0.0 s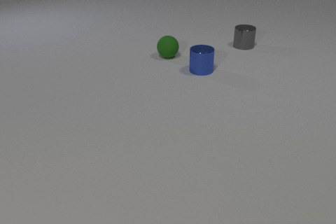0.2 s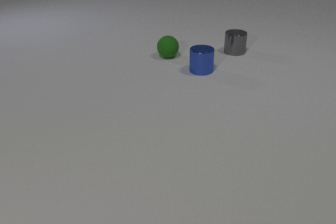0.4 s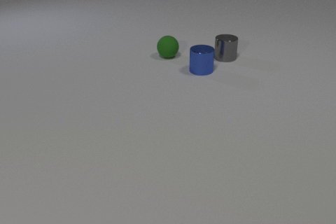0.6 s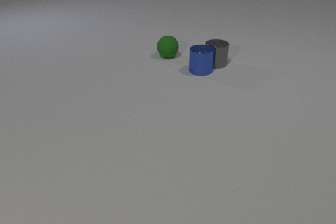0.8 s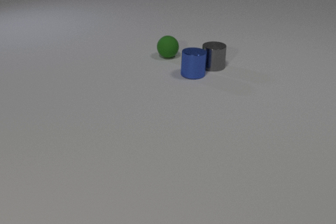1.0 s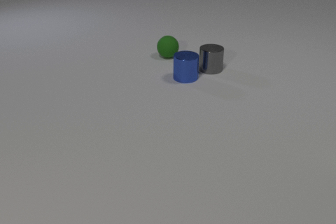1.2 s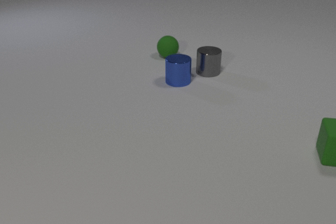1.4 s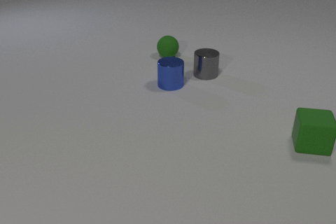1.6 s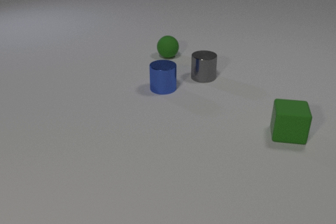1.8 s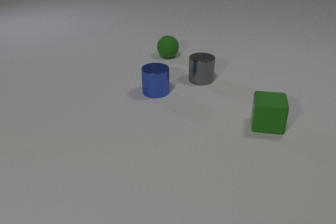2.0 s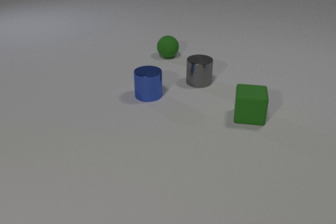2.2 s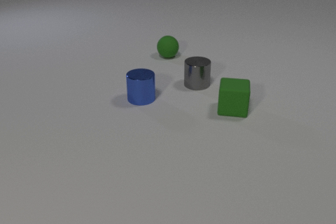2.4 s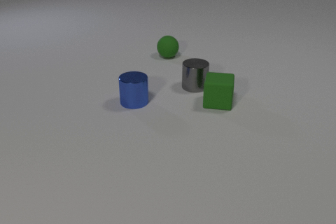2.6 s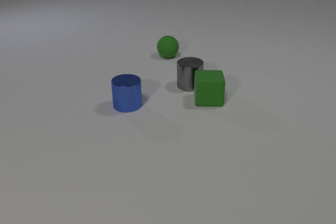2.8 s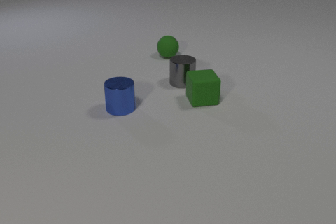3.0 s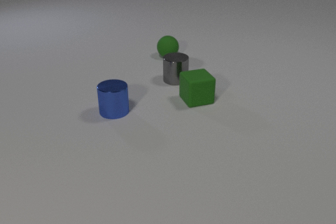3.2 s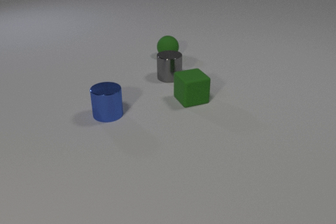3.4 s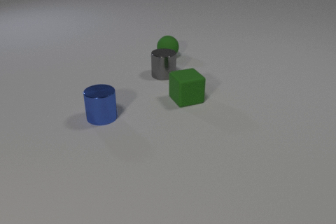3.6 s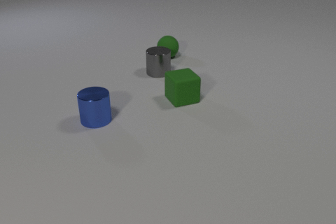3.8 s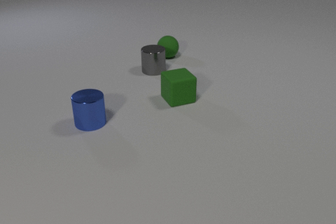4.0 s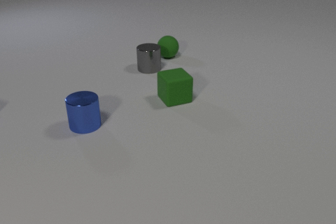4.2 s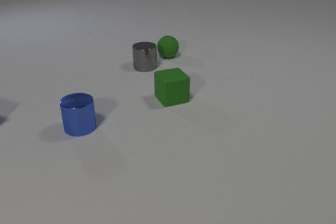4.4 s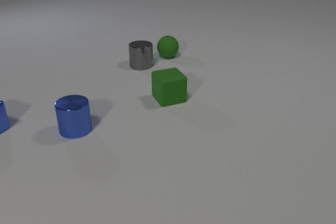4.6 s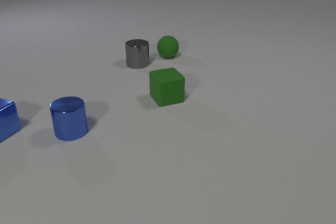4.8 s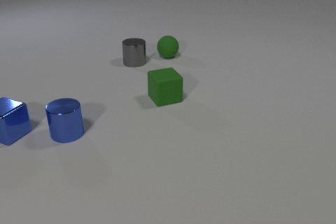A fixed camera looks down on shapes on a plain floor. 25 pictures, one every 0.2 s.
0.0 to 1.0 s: The gray metal cylinder slides toward the camera and to the left. The blue metal cylinder slides toward the camera and to the left. The gray metal cylinder and the blue metal cylinder collide.
1.0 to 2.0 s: The gray metal cylinder slides toward the camera. The blue metal cylinder slides toward the camera and to the left. The green rubber cube comes in at the right edge, slides to the left and away from the camera.
2.0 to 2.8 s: The gray metal cylinder slides to the left. The blue metal cylinder slides to the left and toward the camera. The green rubber cube slides to the left and away from the camera, spins counterclockwise seen from above by about 15 degrees, its near face sliding to the right. The gray metal cylinder and the green rubber cube collide.
2.8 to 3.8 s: The gray metal cylinder slides to the left and away from the camera. The blue metal cylinder slides to the left and toward the camera. The green rubber cube slides to the left.
3.8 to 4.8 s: The gray metal cylinder slides away from the camera and to the left. The blue metal cylinder slides to the left and toward the camera. The green rubber cube slides to the left. The blue metal cube comes in at the left edge, slides to the right and toward the camera.
What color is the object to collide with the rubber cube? gray.
Are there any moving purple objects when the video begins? no.
What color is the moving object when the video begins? gray.
